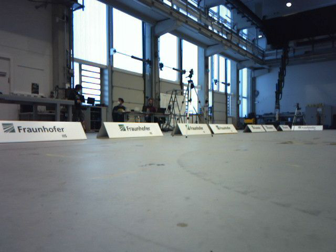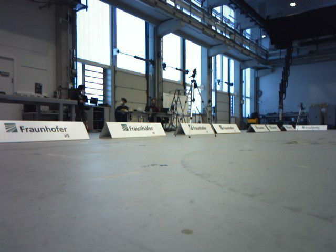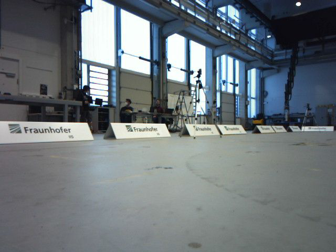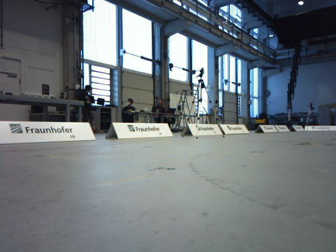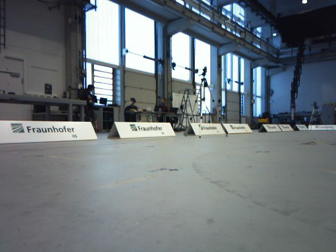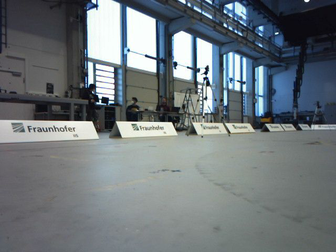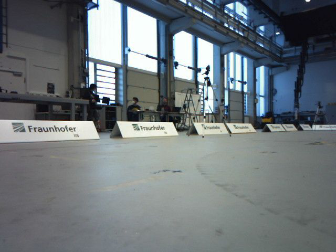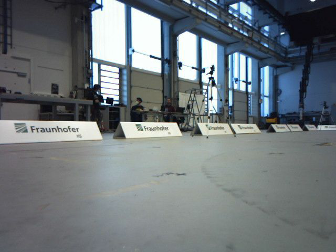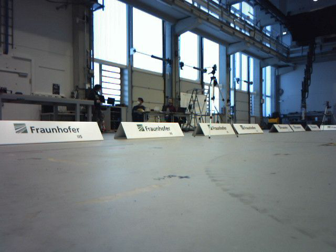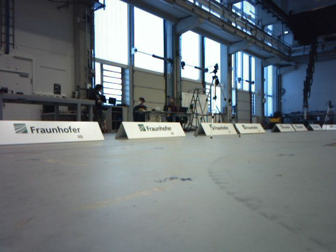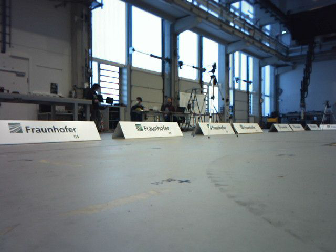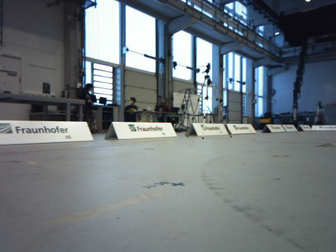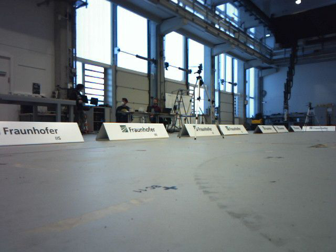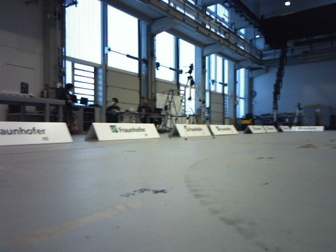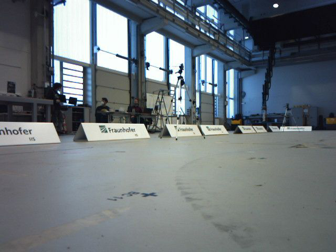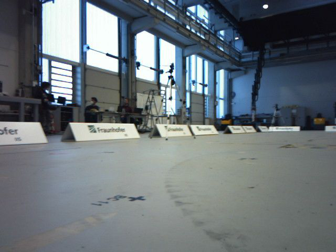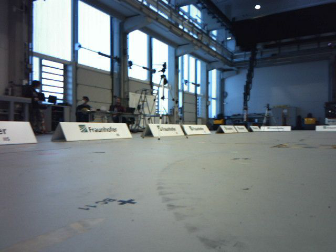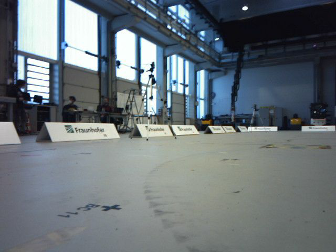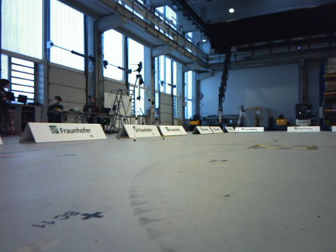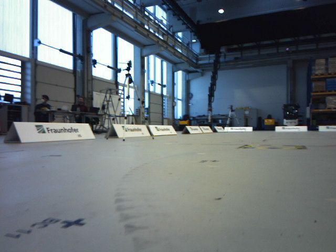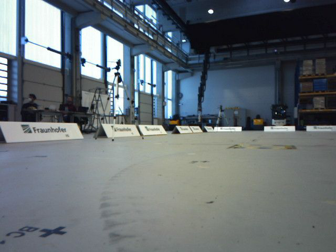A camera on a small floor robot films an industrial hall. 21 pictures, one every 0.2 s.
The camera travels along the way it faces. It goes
forward.
0.0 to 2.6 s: The camera travels forward, about 0.5 m, so what stands in front looms larger.
2.6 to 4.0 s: The camera swings to its right by about 15 degrees, and the scene slides to the left. It travels forward, about 0.3 m, so what stands in front looms larger.
The film runs forward here.
